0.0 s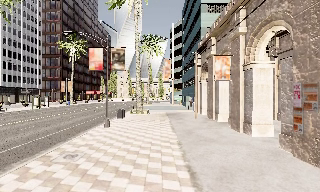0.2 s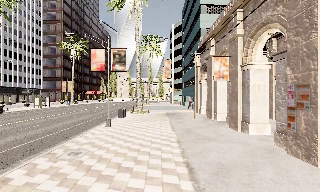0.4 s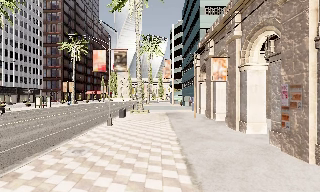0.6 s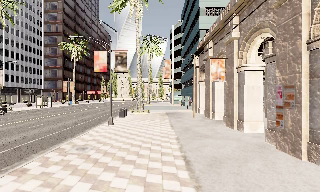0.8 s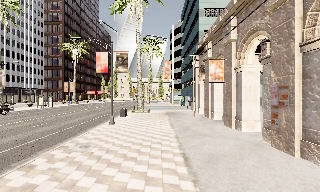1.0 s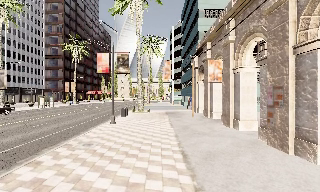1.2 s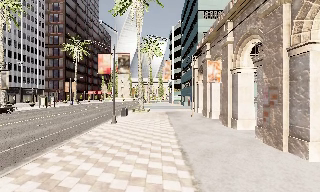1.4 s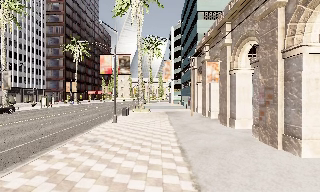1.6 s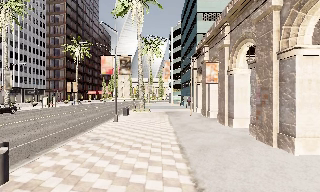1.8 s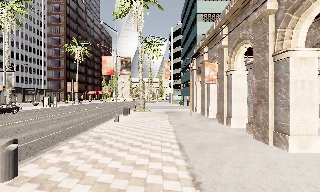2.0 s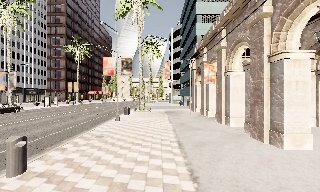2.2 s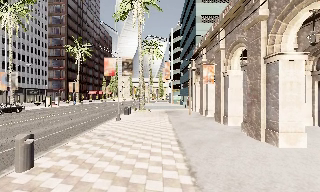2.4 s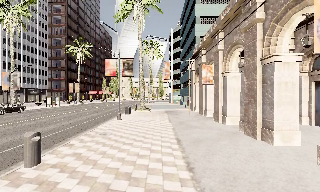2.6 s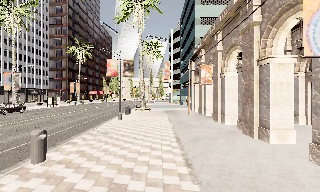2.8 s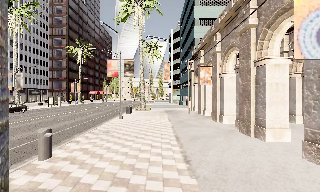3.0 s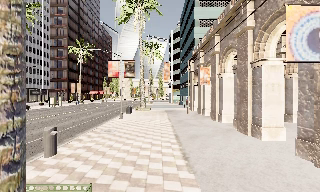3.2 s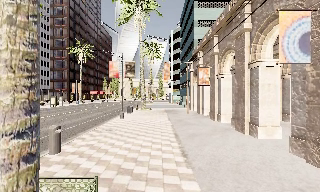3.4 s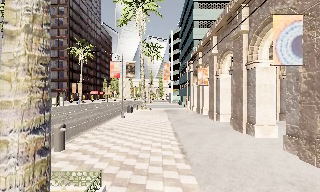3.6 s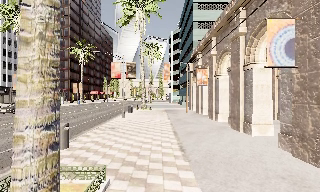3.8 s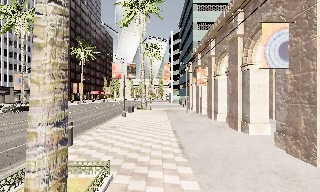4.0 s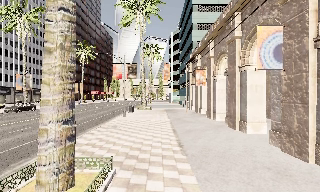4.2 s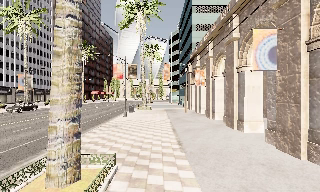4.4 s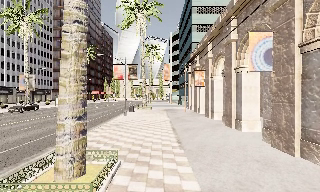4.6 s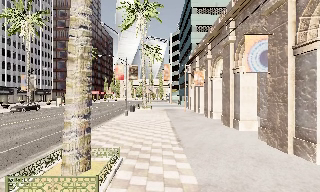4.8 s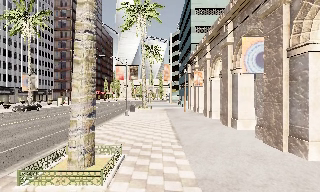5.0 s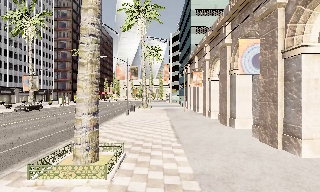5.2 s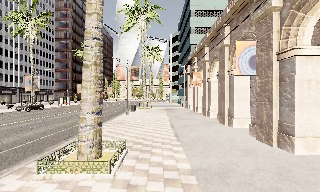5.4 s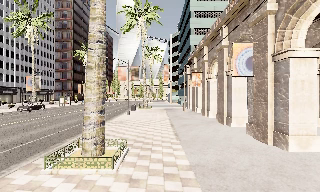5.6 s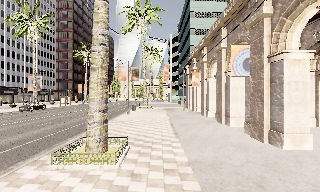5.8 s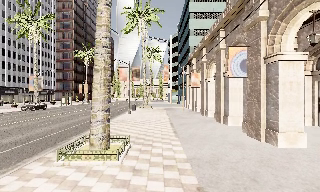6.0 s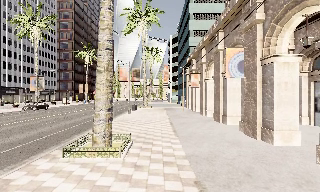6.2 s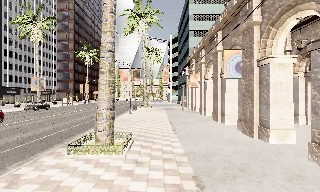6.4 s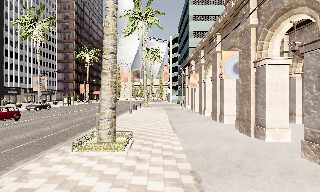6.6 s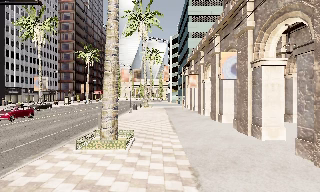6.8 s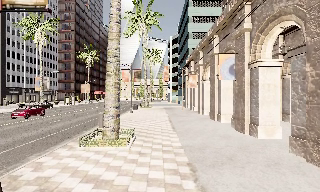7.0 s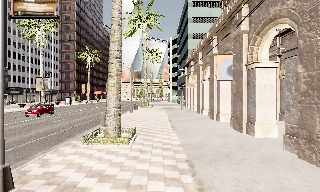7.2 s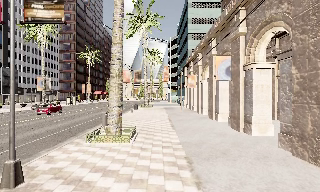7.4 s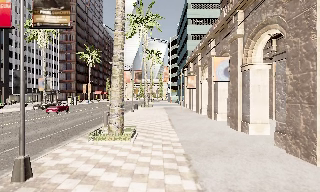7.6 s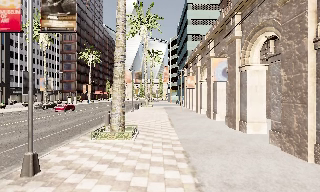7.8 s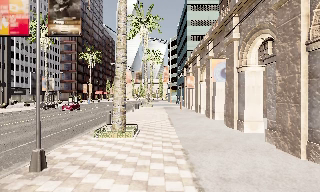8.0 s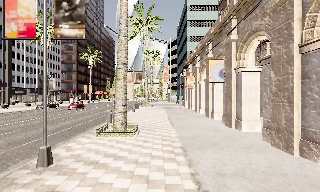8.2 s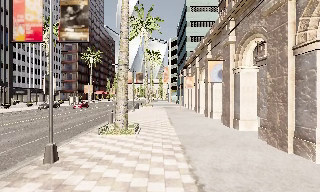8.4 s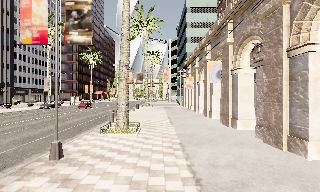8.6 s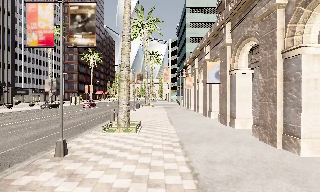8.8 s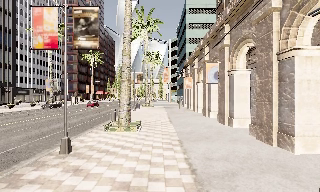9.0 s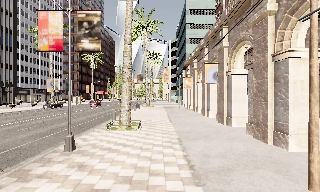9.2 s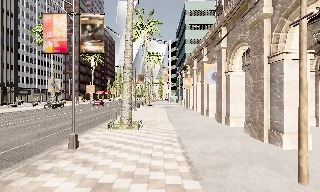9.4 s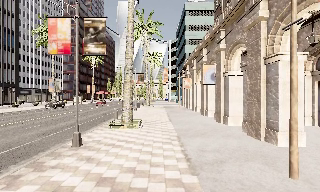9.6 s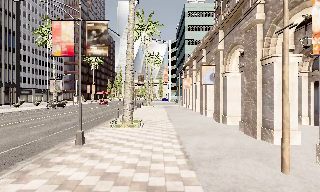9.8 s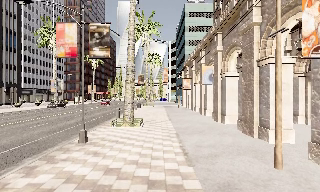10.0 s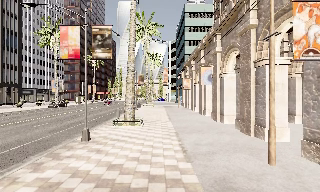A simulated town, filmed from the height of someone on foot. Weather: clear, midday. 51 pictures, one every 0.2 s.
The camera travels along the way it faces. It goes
backward.
0.0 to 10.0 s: The camera travels backward, about 16 m, so what stands in front gets smaller.
The film runs backward here.
